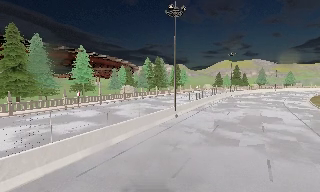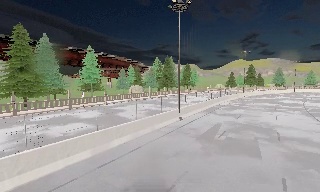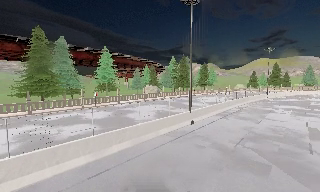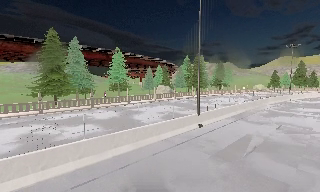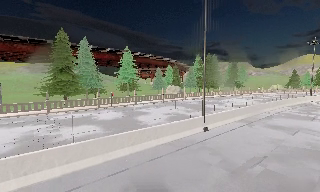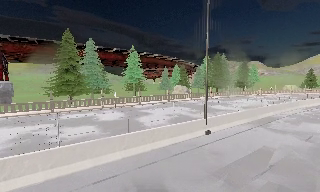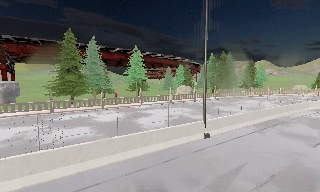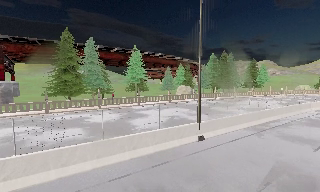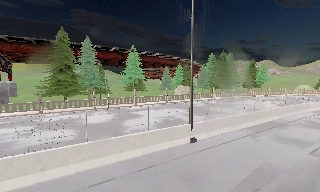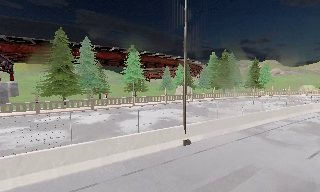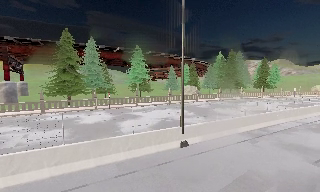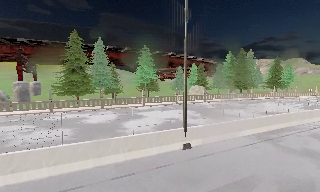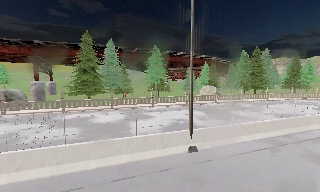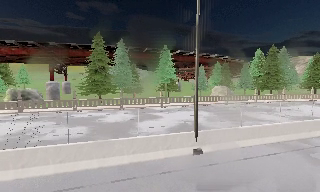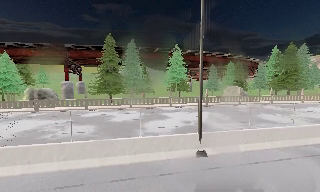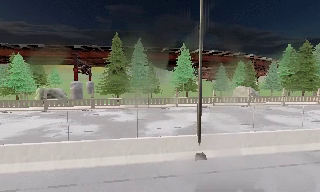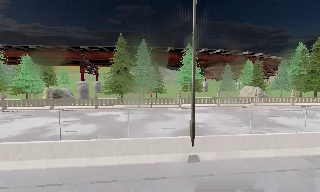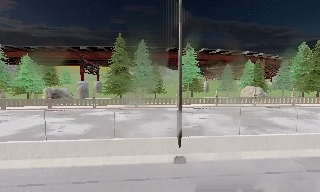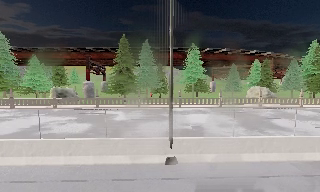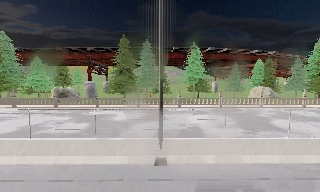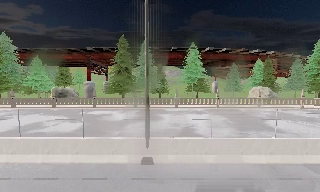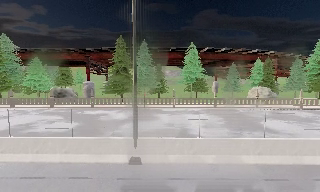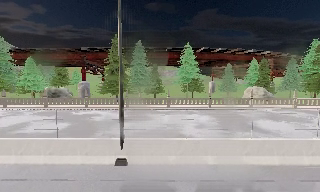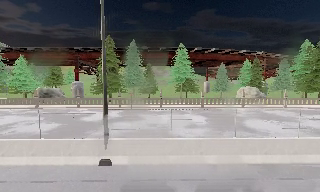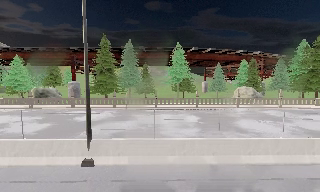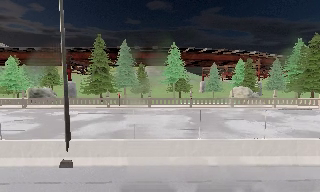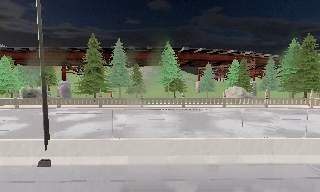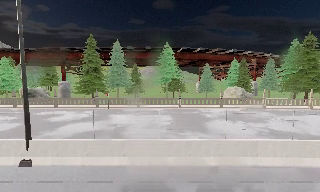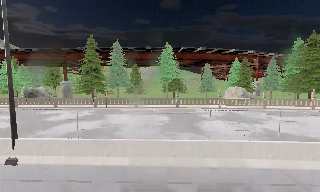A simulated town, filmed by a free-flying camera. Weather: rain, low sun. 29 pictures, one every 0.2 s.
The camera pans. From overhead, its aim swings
counterclockwise.
0.0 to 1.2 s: The camera pans to its left, which is counterclockwise from overhead, by about 25 degrees. It travels forward and to its right, about 7 m, so what stands in front looms larger.
1.2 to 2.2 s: The camera travels to its right and forward, about 3.5 m.
2.2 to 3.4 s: The camera pans to its left, which is counterclockwise from overhead, by about 20 degrees. It travels to its right, about 3.5 m. It gains speed.
3.4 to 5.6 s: The camera travels to its right, about 9 m, so close, fixed things drift to the left.
The film runs forward here.
